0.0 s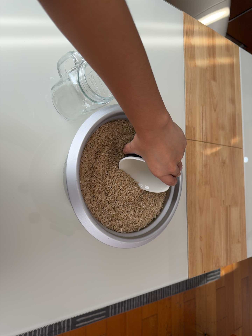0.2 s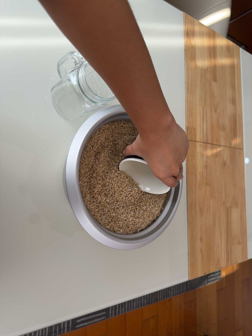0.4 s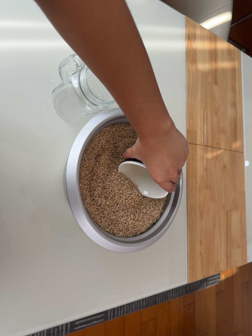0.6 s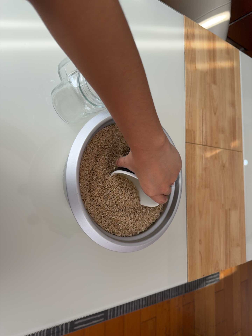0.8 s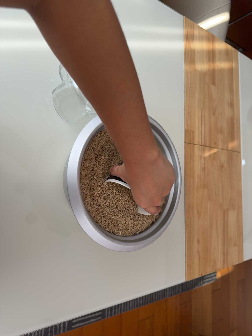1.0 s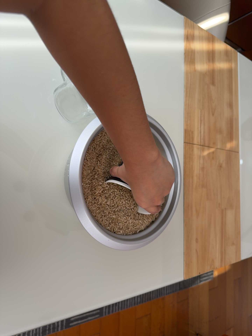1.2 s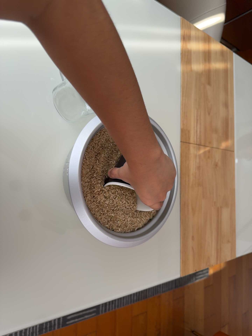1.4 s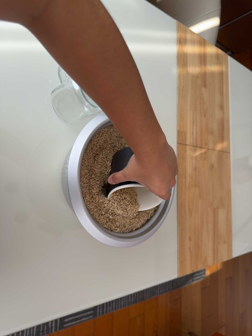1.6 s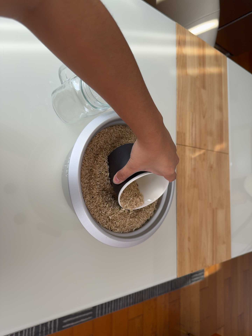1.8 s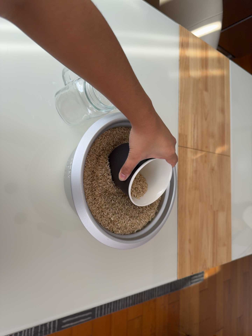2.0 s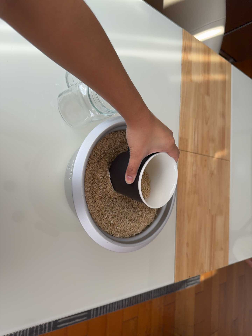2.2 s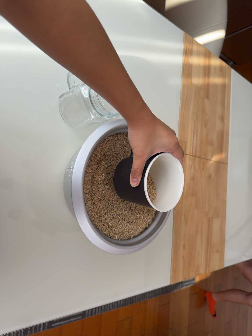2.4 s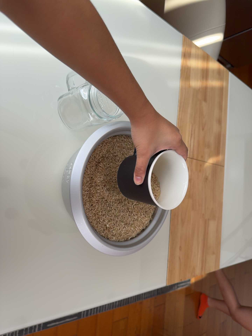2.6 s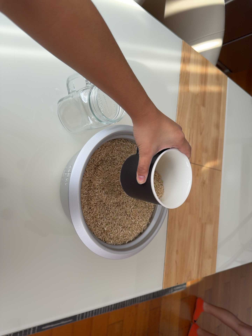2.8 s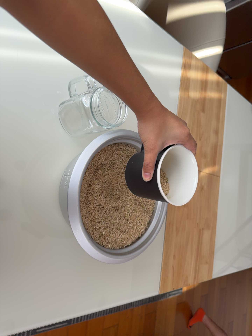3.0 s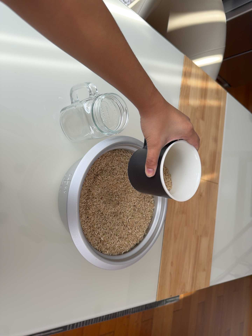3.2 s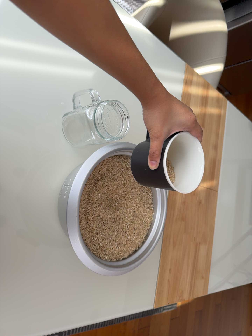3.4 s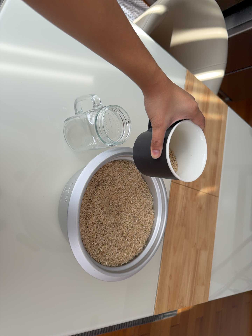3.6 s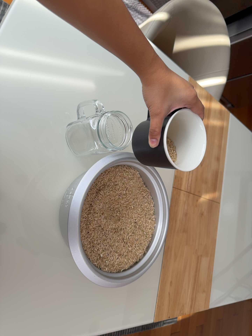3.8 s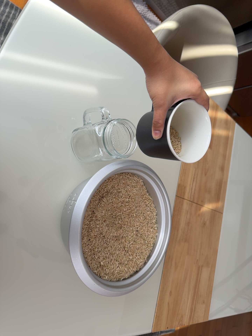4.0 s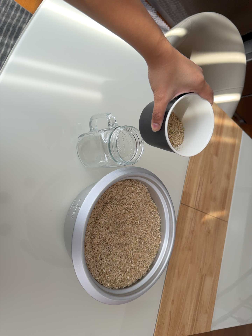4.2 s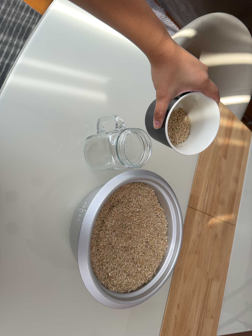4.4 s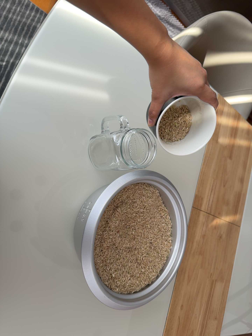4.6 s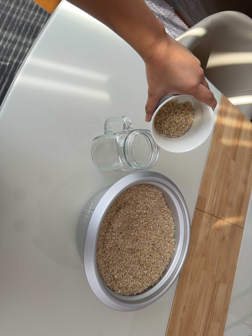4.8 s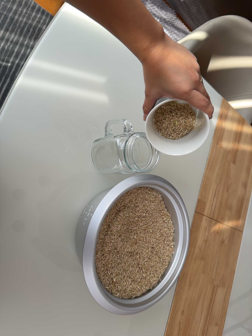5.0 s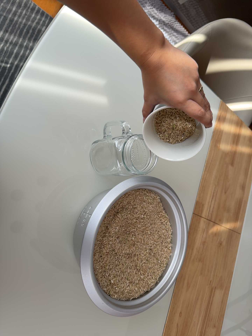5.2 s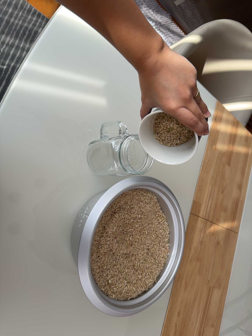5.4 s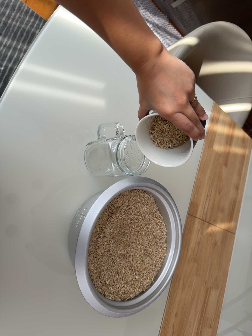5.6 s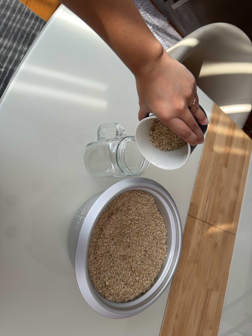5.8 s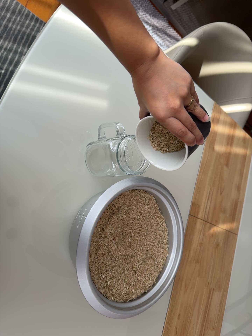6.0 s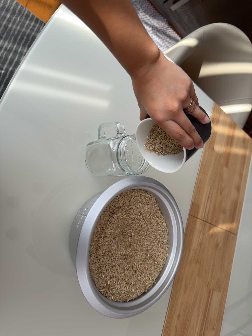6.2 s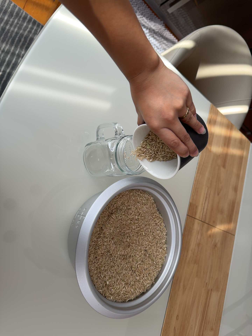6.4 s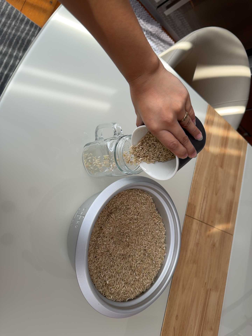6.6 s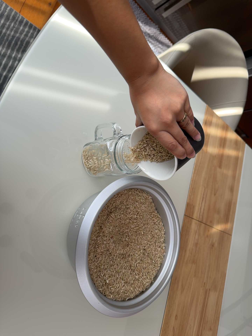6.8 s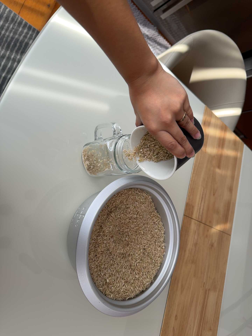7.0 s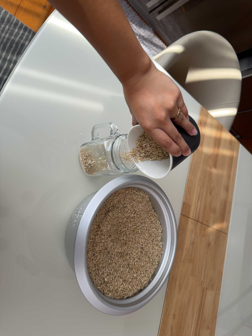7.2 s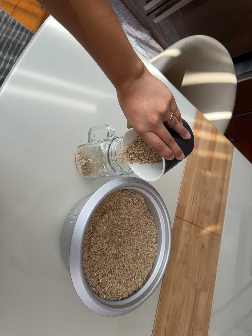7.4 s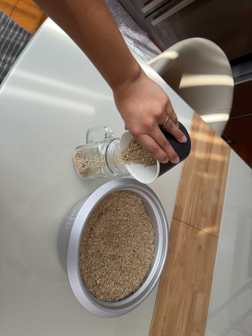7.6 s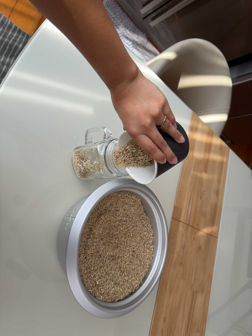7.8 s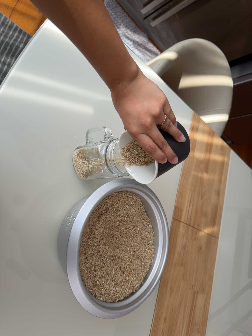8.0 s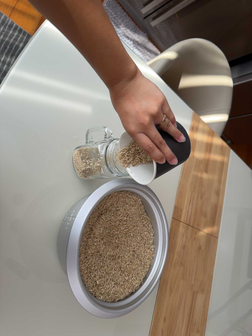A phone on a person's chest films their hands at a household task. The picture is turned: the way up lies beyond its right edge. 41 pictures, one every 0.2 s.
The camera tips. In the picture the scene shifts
downward.
0.0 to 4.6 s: The camera travels toward the top of its view, about 8 cm, so close, fixed things drift downward. It rolls about its line of sight by about 15 degrees, and the scene rotates clockwise.
4.6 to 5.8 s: The camera keeps its place and its aim.
5.8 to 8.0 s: The camera shifts only a little, or ends up much as it began.
The film runs forward here.
